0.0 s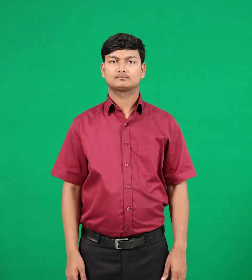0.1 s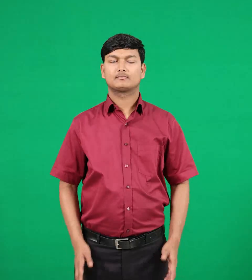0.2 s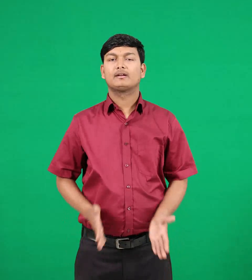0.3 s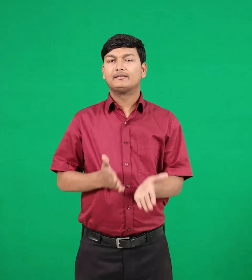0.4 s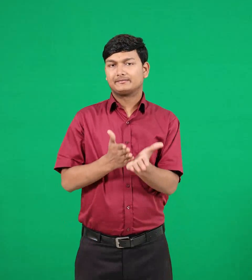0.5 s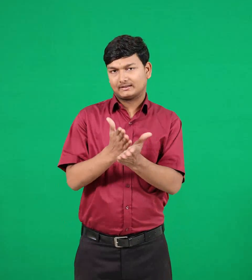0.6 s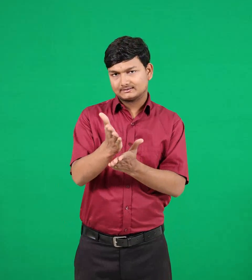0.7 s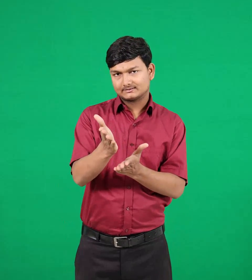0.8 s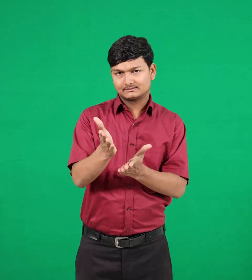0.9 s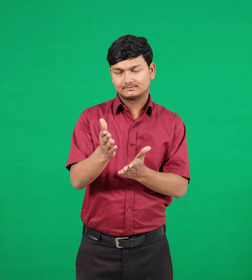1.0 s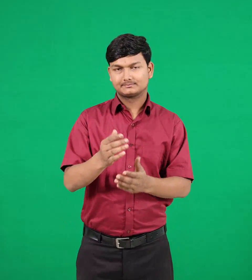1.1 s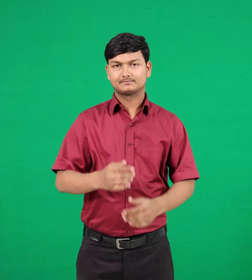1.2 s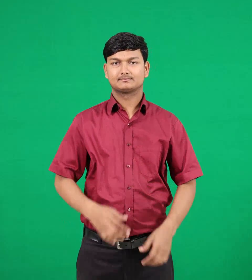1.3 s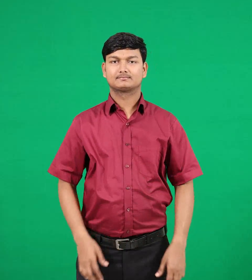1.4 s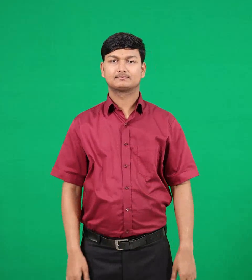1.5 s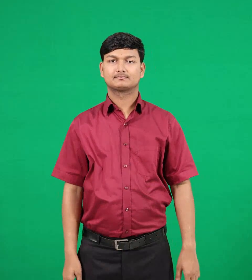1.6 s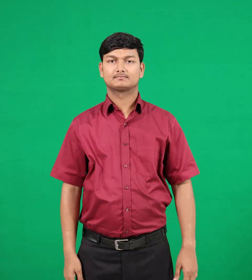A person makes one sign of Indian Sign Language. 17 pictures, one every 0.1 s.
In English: way
